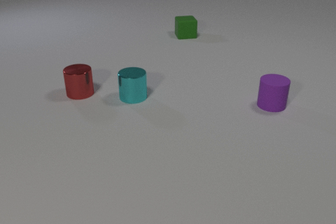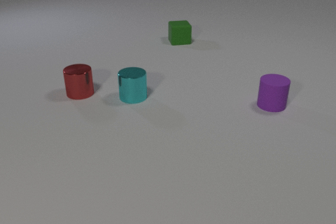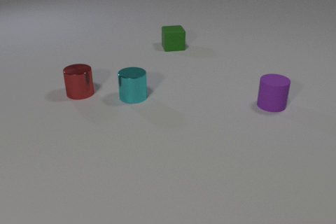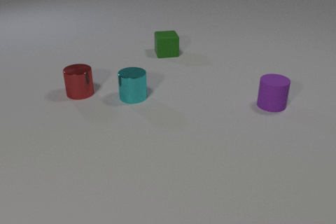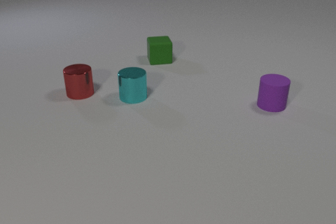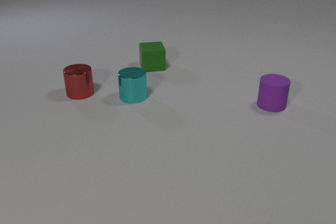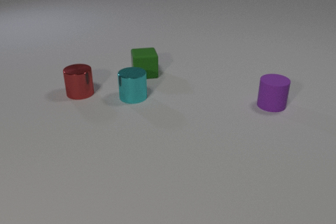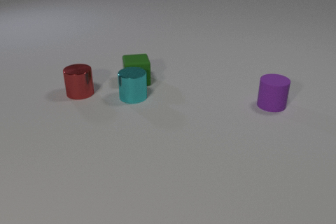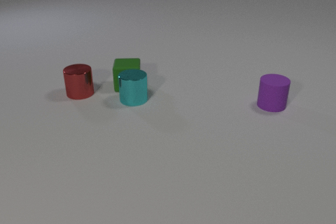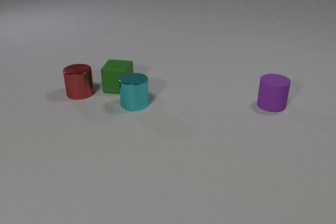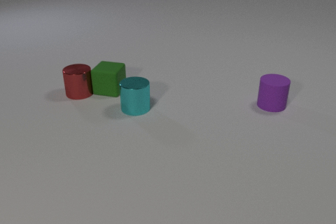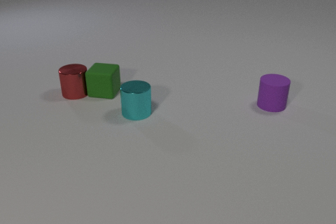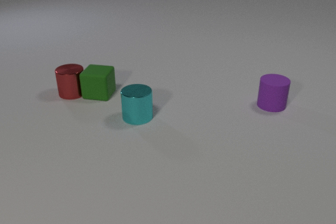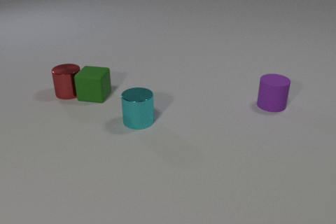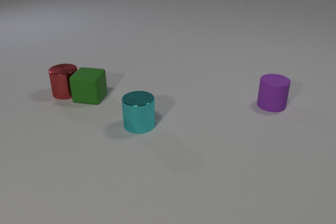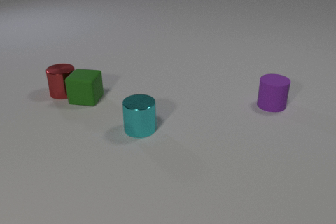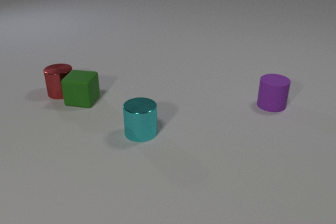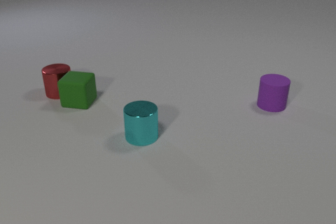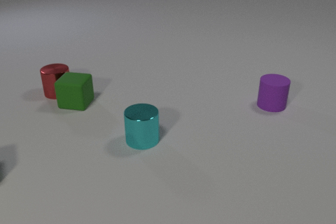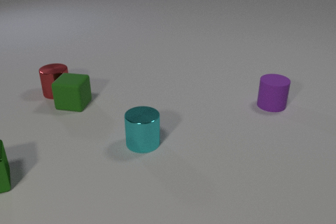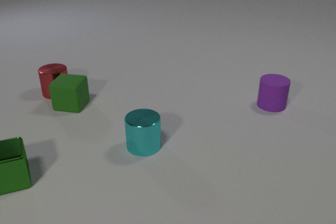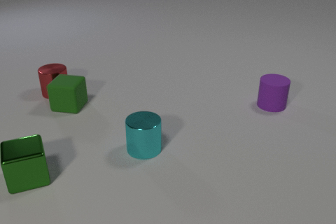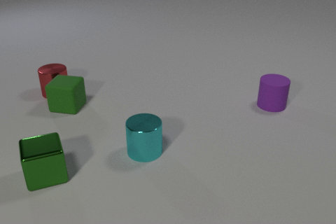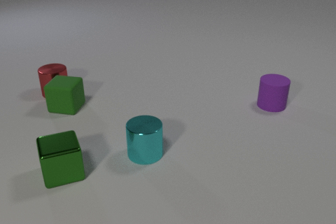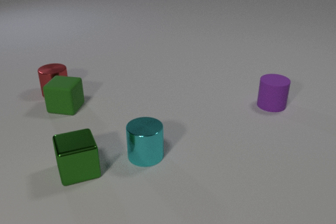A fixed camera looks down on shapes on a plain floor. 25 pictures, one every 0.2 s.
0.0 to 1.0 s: The green rubber cube slides toward the camera.
1.0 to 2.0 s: The green rubber cube slides toward the camera and to the left, spins so that its near face slides to the left, clockwise seen from above. The cyan metal cylinder slides toward the camera. The green rubber cube and the cyan metal cylinder collide. The green rubber cube and the red metal cylinder collide.
2.0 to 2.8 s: The green rubber cube slides to the left and toward the camera. The cyan metal cylinder slides toward the camera. The red metal cylinder slides to the left.
2.8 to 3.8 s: The green rubber cube slides to the left and toward the camera. The cyan metal cylinder slides toward the camera. The red metal cylinder slides to the left. The green metal cube comes in at the left edge.
3.8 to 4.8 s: The green rubber cube slides to the left. The cyan metal cylinder slides toward the camera. The green metal cube slides to the right.
How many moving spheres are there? 0.
How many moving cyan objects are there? 1.
What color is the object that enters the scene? green.
